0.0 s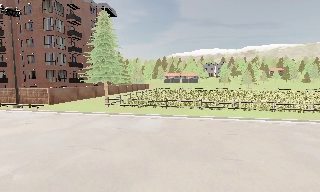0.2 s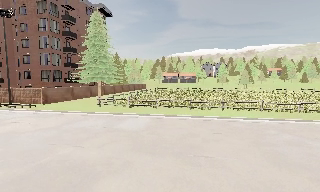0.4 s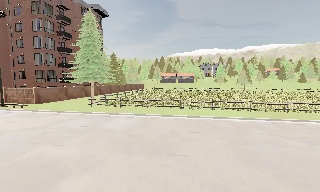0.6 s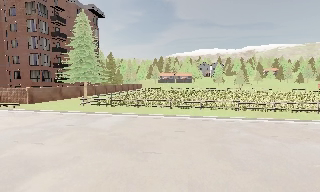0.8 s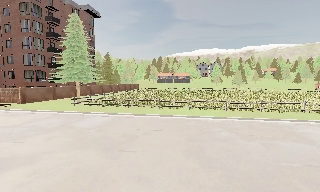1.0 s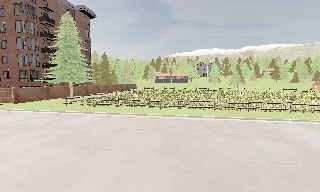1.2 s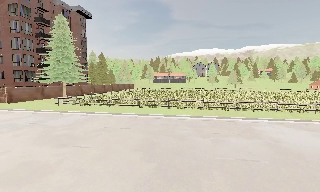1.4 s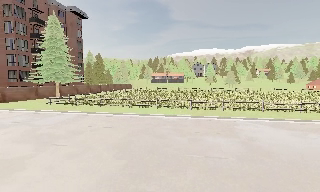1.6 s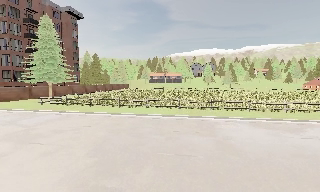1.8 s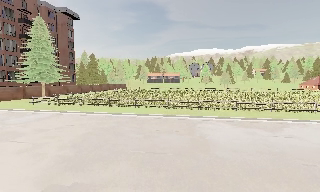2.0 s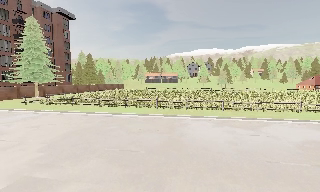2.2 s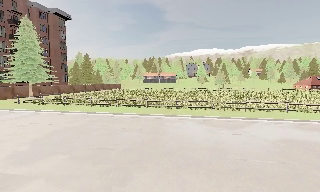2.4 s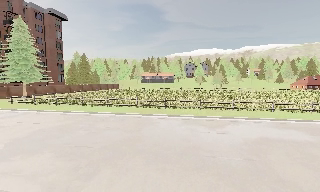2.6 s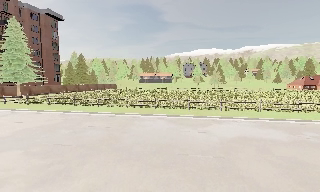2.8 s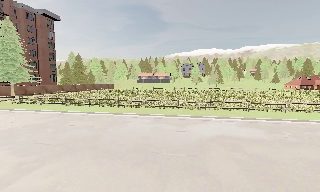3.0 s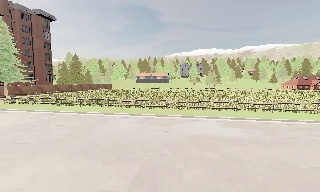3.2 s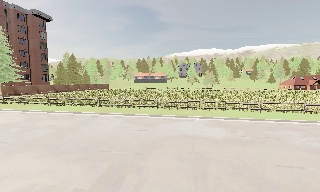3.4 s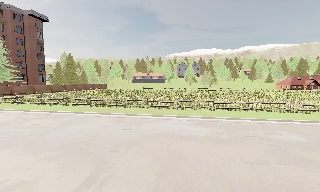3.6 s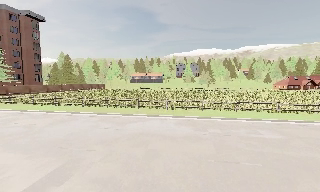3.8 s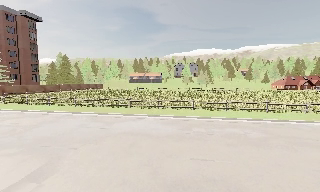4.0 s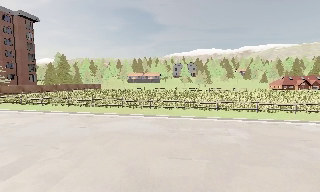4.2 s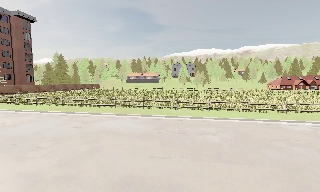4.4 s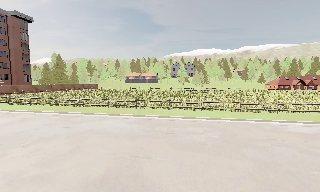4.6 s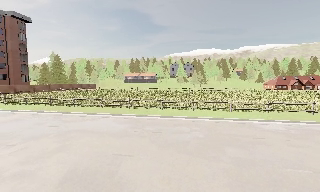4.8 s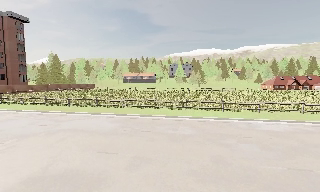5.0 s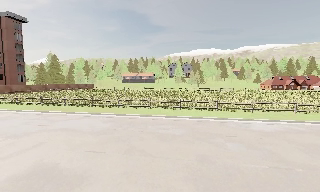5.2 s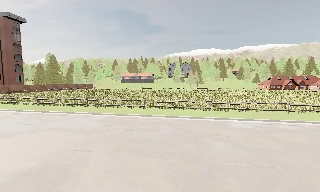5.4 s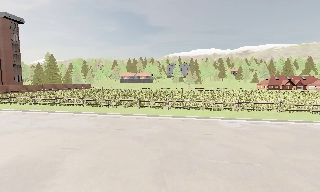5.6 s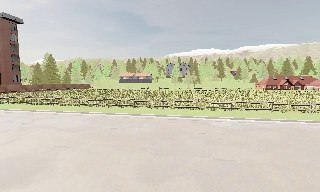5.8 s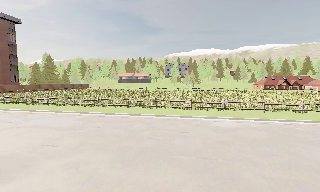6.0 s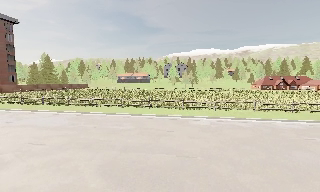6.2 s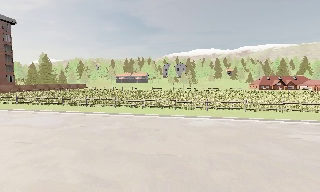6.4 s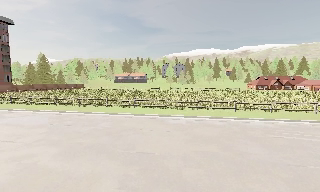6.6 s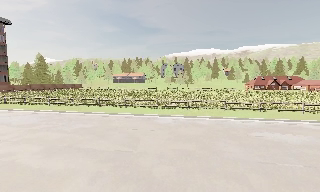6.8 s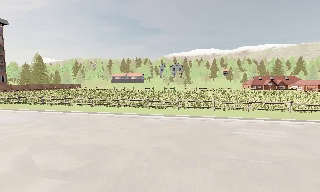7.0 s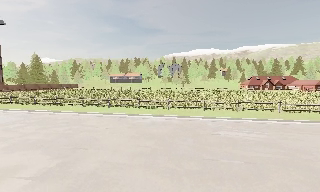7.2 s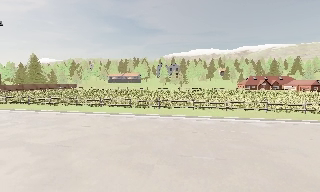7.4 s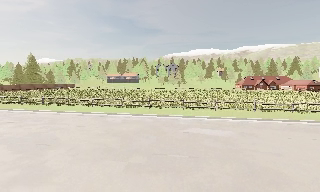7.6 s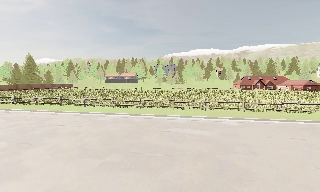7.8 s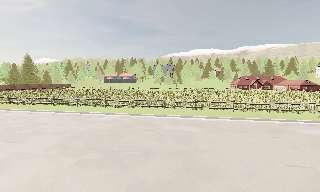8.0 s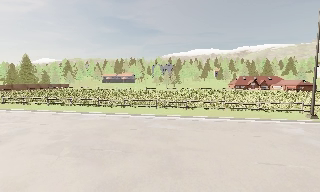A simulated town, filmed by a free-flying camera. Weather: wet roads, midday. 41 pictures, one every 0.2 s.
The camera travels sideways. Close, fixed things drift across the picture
to the left.
0.0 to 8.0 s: The camera travels to its right, about 40 m, so close, fixed things drift to the left.
The film runs backward here.
